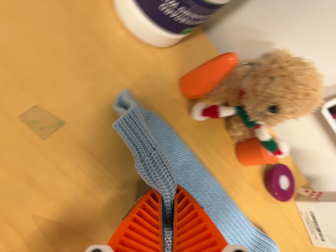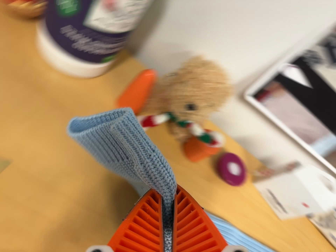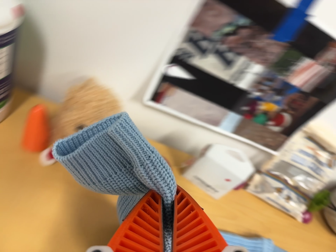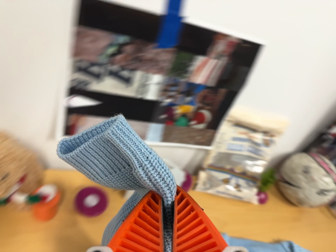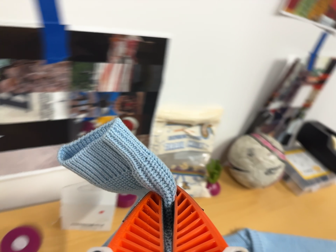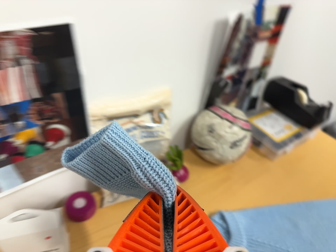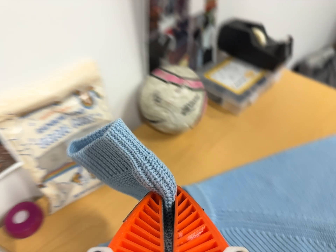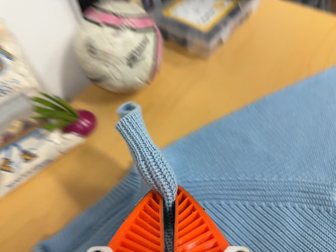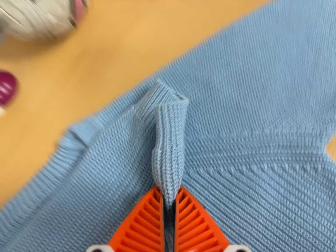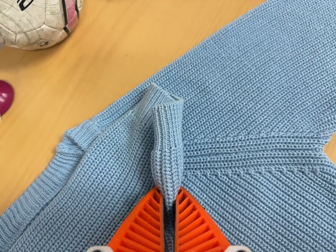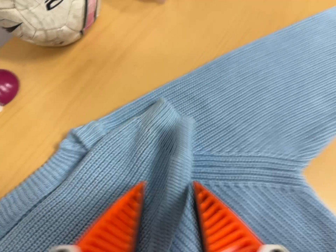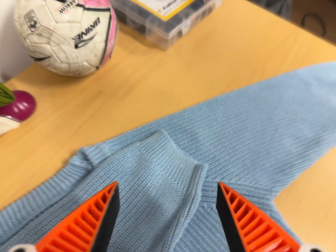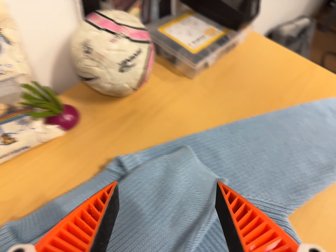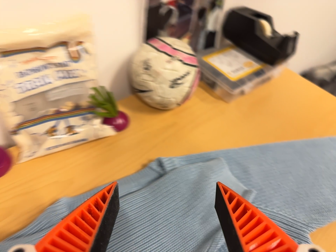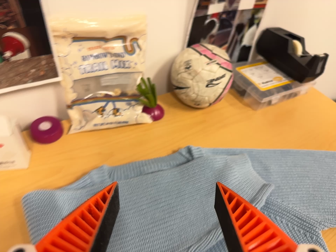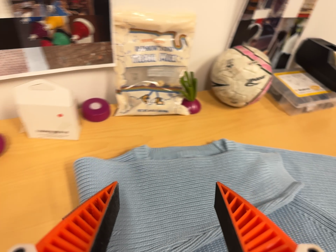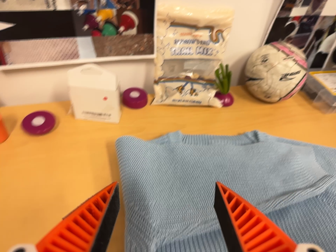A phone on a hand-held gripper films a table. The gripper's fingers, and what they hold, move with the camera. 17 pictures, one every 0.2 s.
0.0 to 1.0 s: The camera swings to its right by about 25 degrees, and the scene slides to the left. It travels to its right, about 38 cm, so close, fixed things drift to the left. It rolls about its line of sight by about 70 degrees, and the scene rotates counterclockwise.
1.0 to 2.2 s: The scene slides to the left, as the camera pans about 15 degrees to its right. It travels forward and to its right, about 22 cm, so what stands in front looms larger. Its aim tips toward the bottom of its view by about 20 degrees, and the scene shifts upward. It rolls about its line of sight by about 15 degrees, and the scene rotates counterclockwise.
2.2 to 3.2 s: The scene slides to the right, as the camera pans about 25 degrees to its left. It travels backward, toward the bottom of its view and to its left, about 28 cm, so what stands in front gets smaller. Its aim tips toward the top of its view by about 20 degrees. It rolls about its line of sight by about 30 degrees, and the scene rotates clockwise.
The film runs forward here.
